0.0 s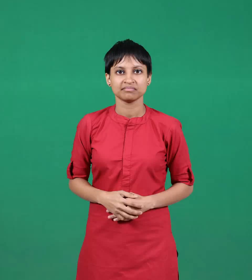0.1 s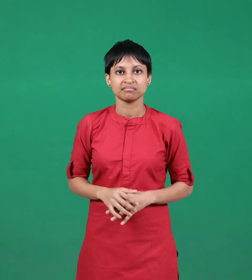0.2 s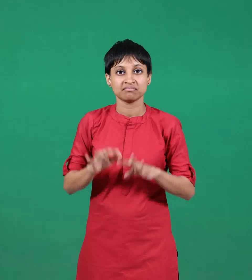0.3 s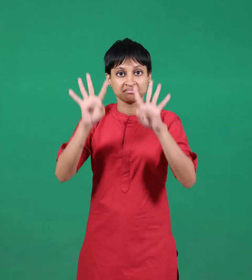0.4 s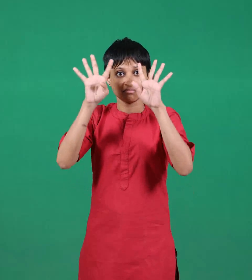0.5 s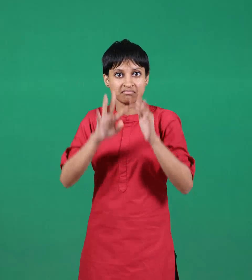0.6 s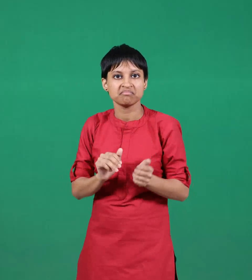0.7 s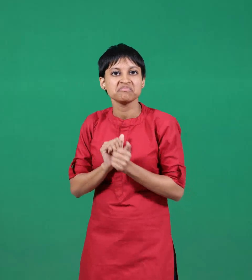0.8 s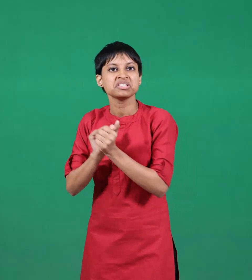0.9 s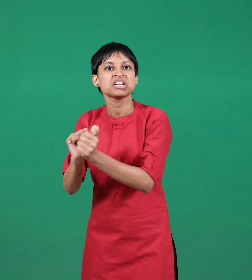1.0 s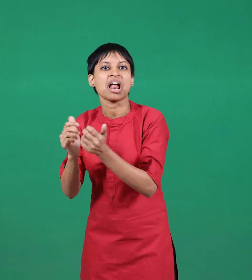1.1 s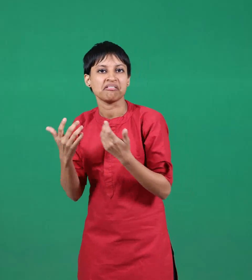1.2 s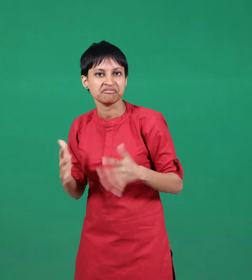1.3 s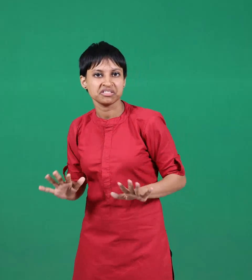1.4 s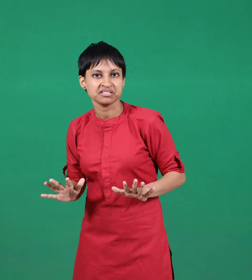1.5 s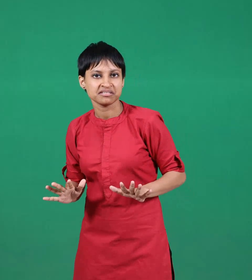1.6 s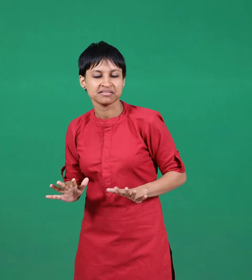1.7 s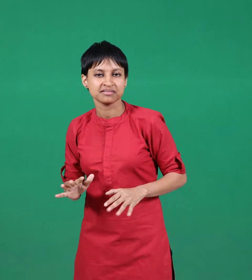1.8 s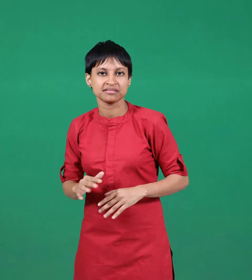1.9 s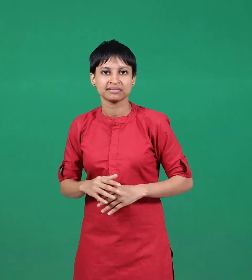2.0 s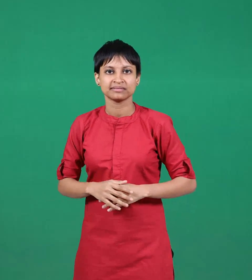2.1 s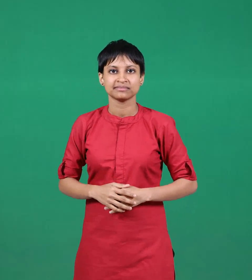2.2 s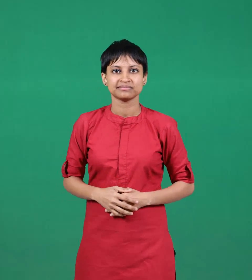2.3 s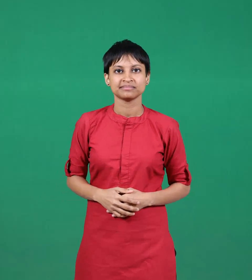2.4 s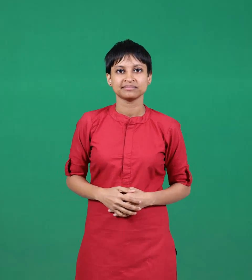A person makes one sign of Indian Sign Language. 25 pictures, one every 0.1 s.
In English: jailed
